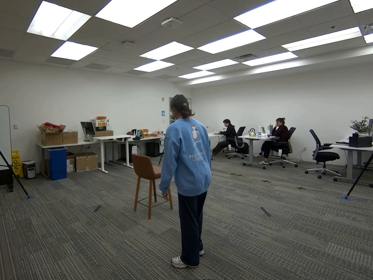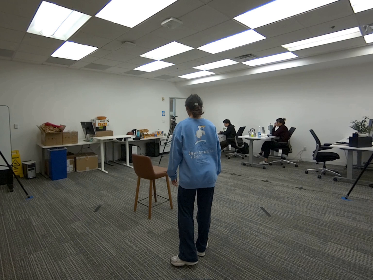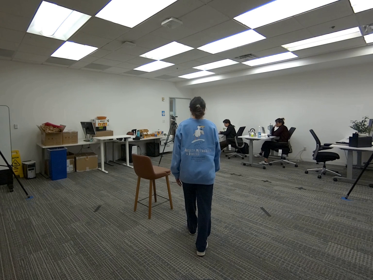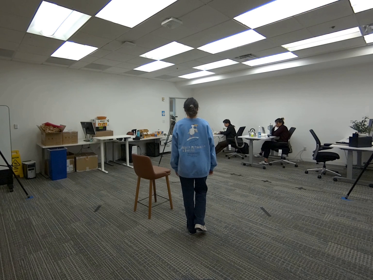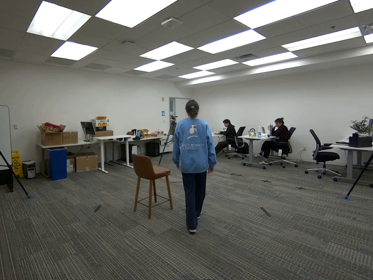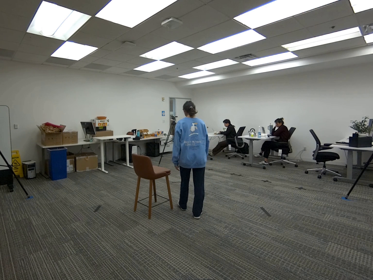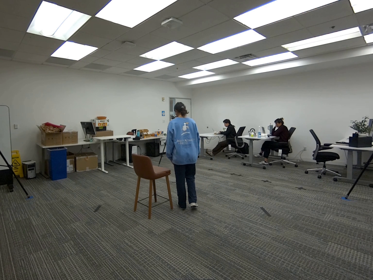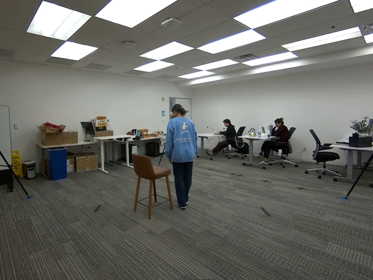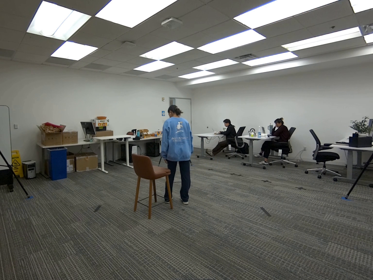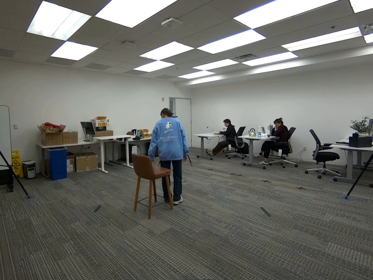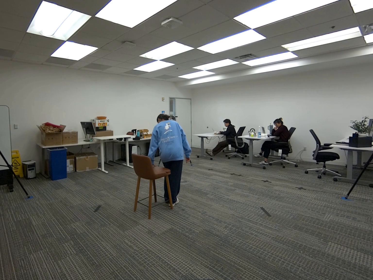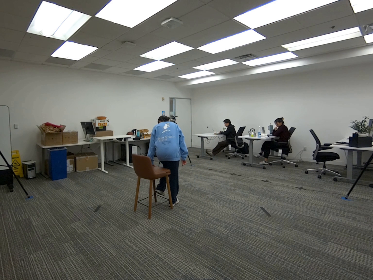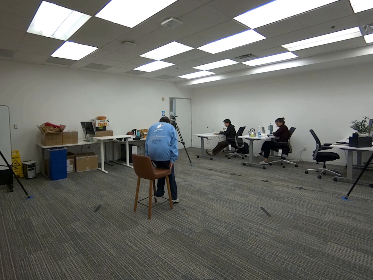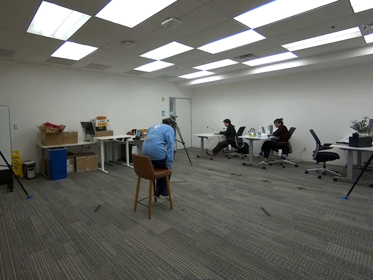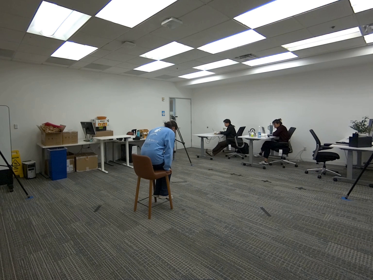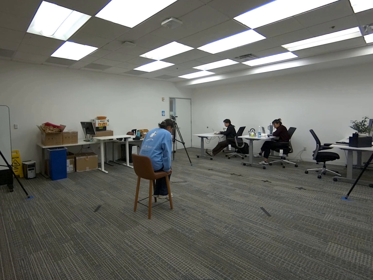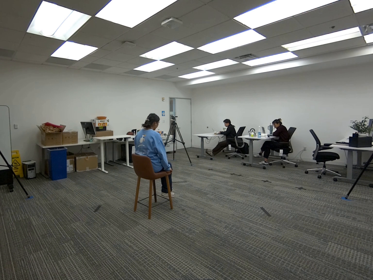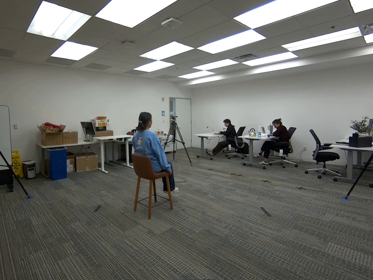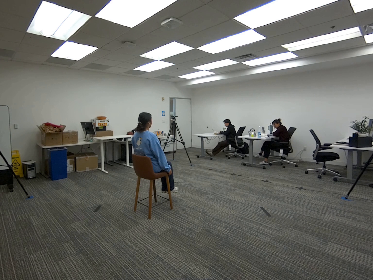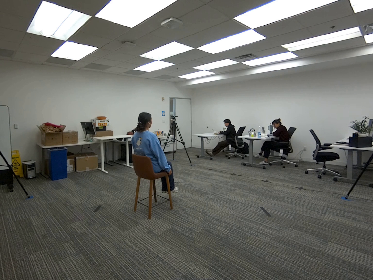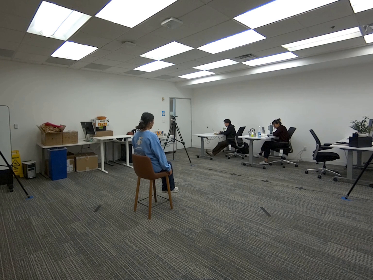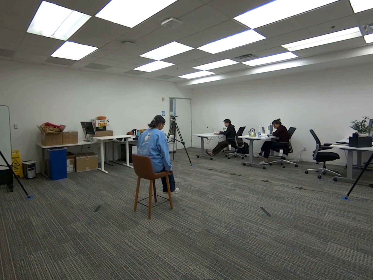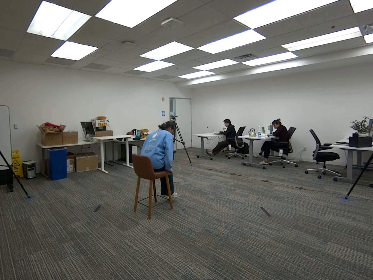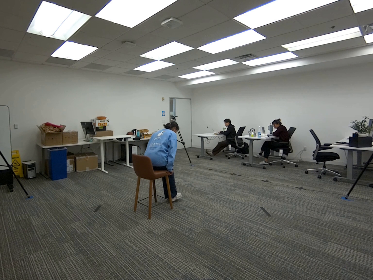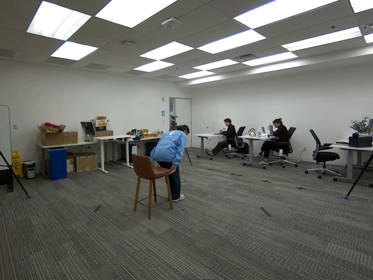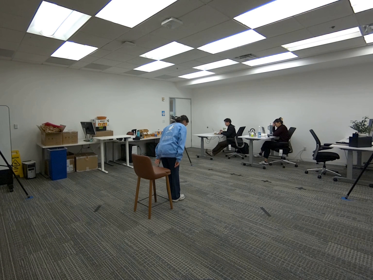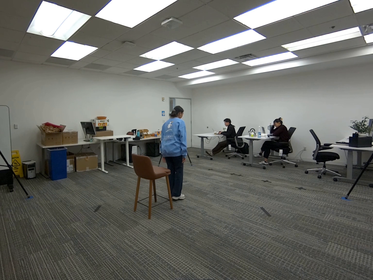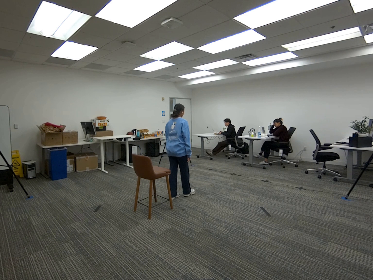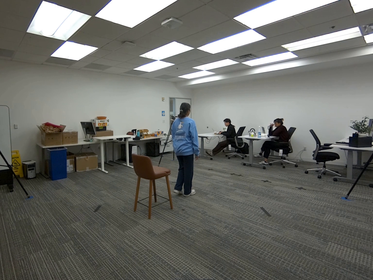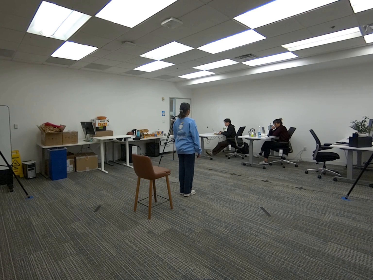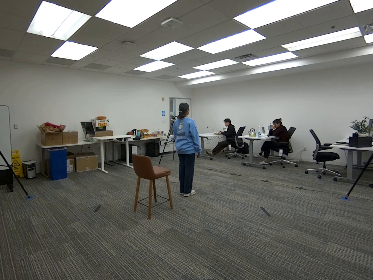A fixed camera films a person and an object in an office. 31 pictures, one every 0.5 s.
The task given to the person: Walk over to the tall bar stool and sit down and stand up.
